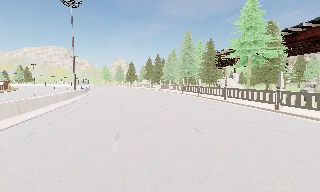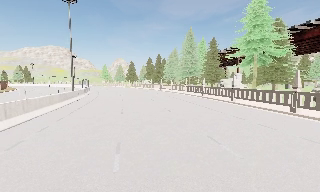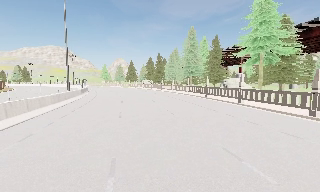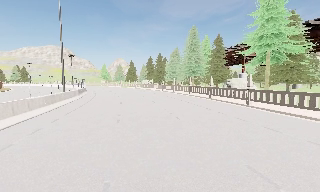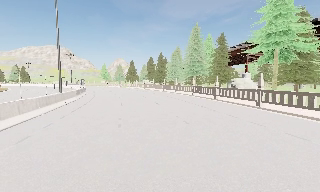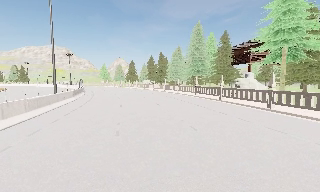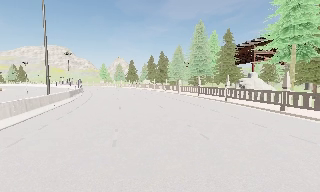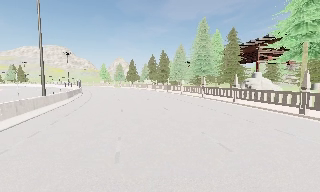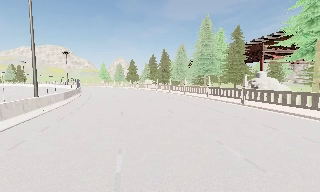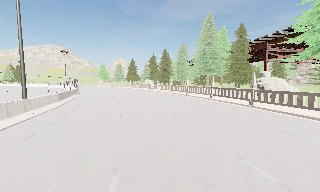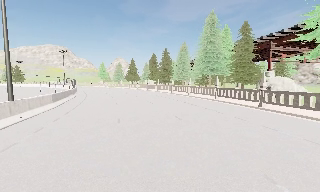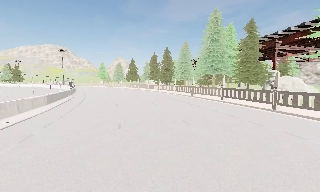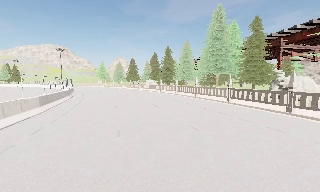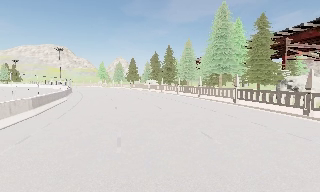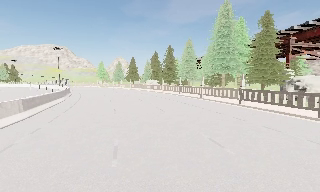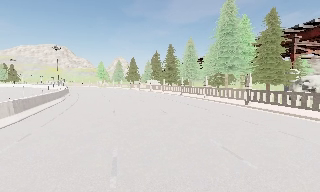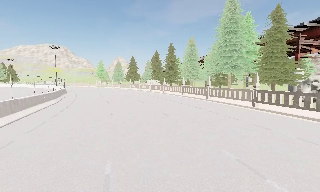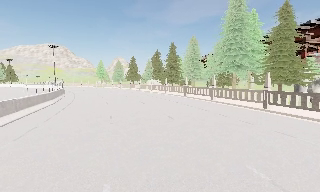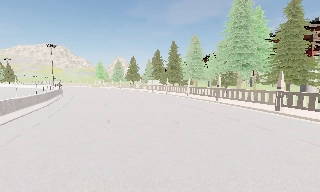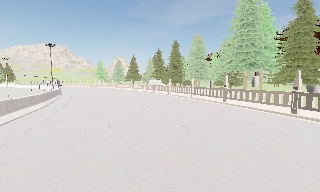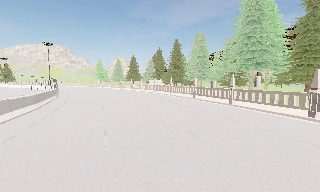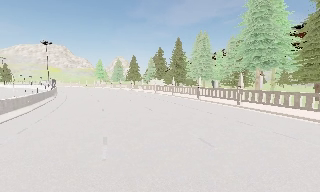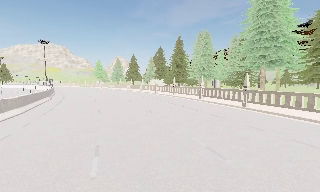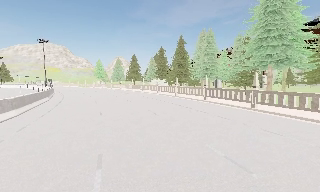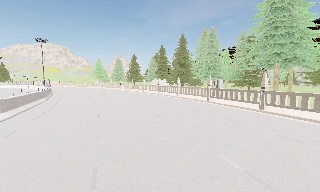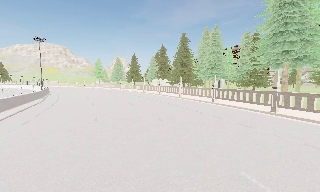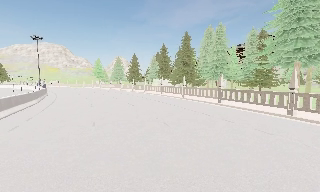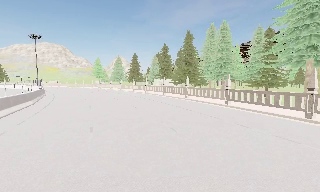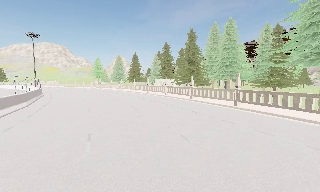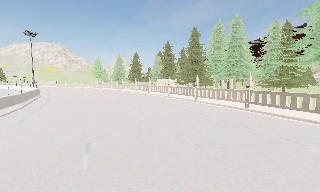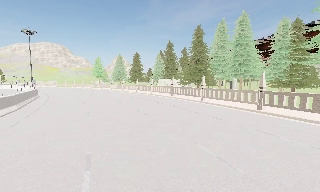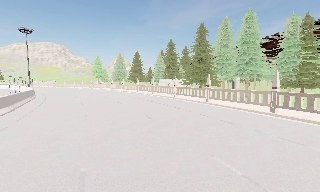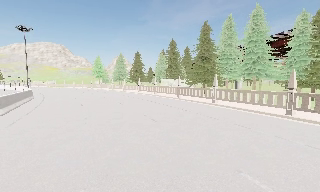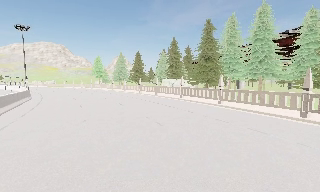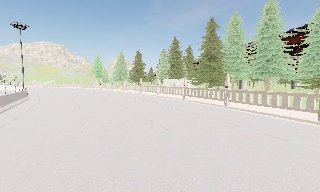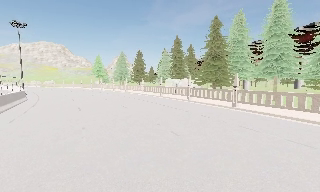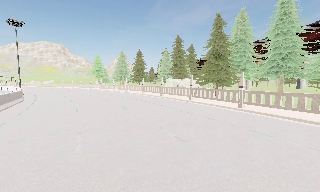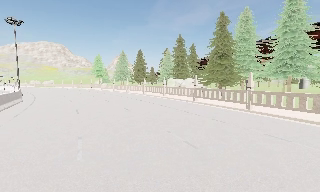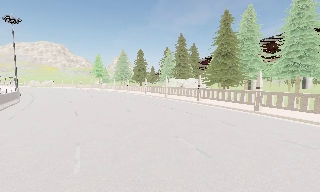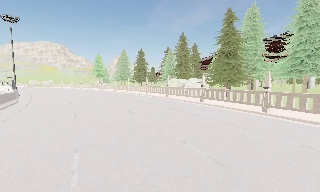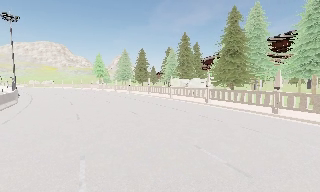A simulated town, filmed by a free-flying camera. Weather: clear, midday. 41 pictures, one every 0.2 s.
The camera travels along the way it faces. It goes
forward.
0.0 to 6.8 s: The camera travels forward, about 35 m, so what stands in front looms larger.
6.8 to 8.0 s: The camera travels forward and to its left, about 4 m, so what stands in front looms larger.
The film runs forward here.
